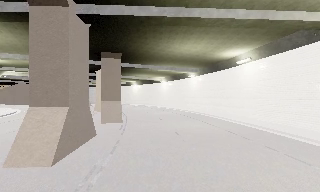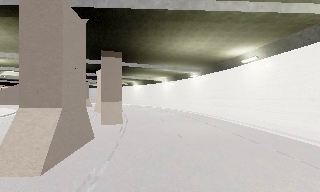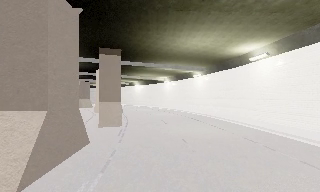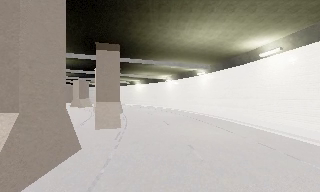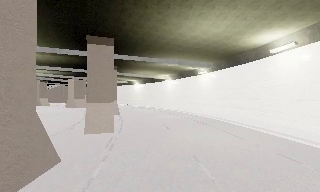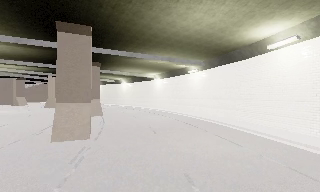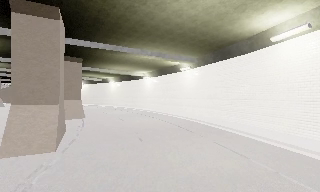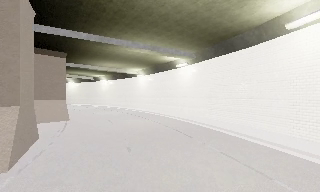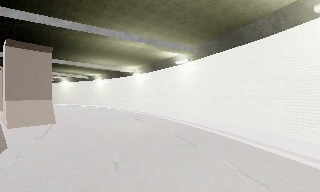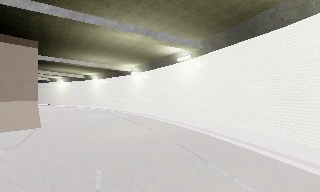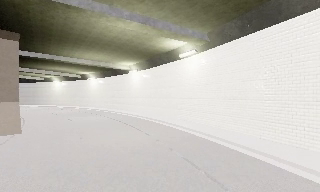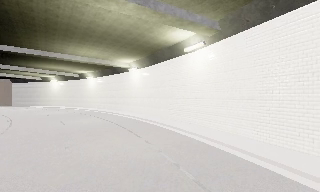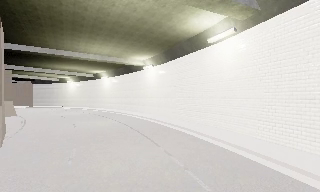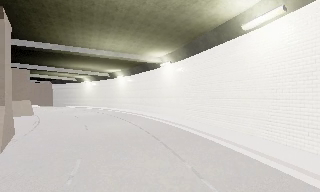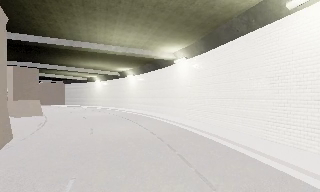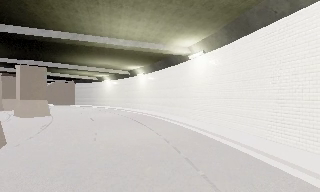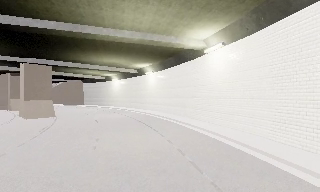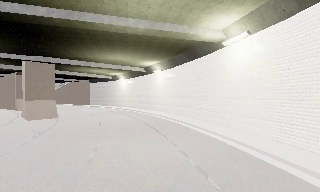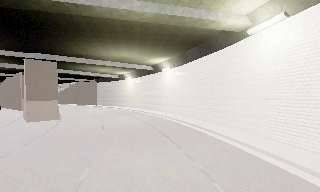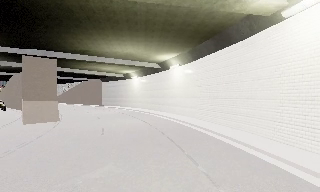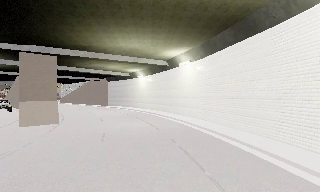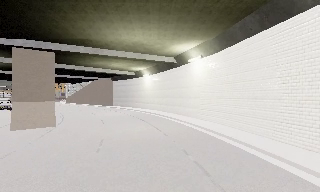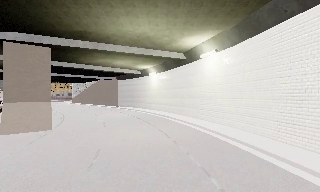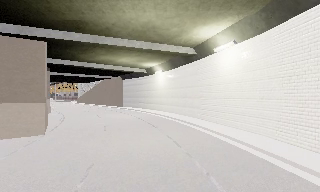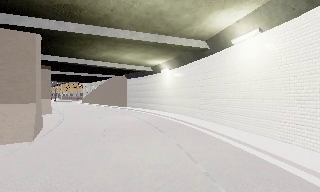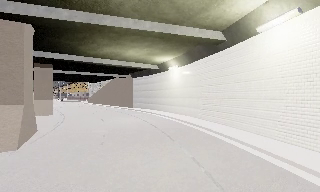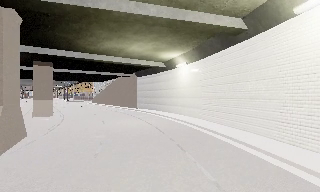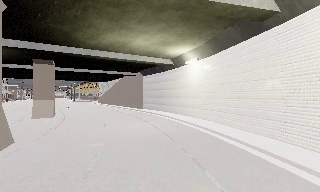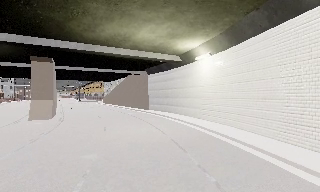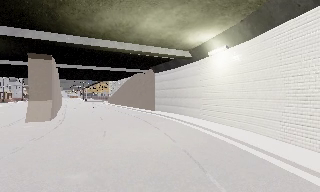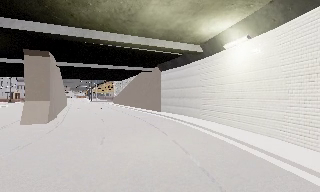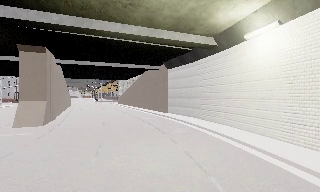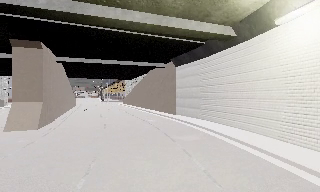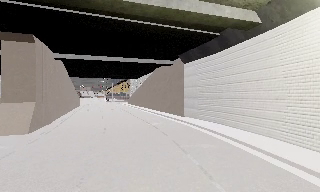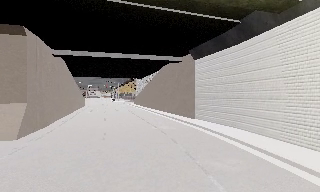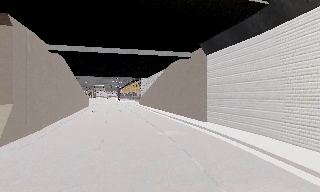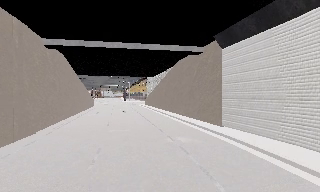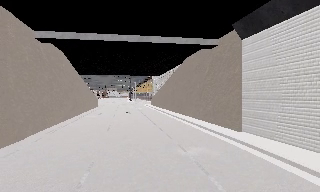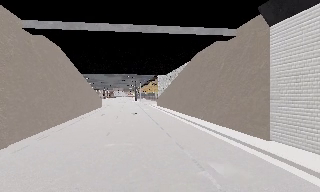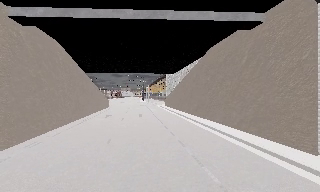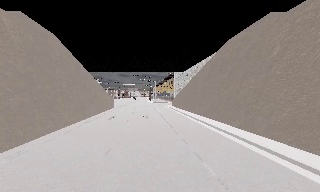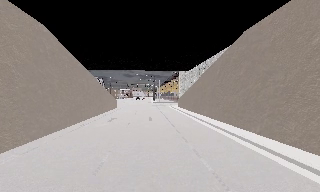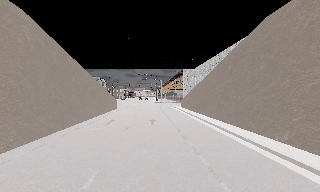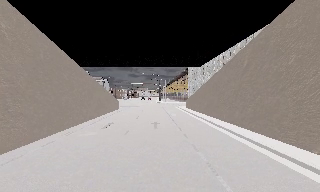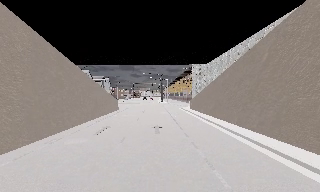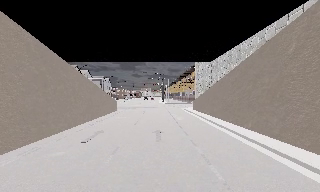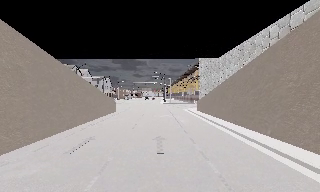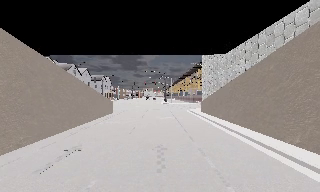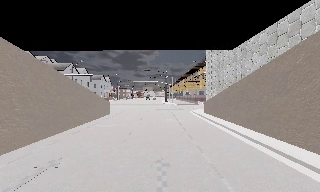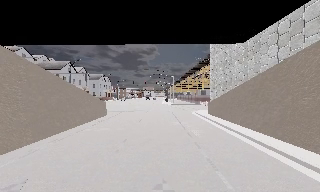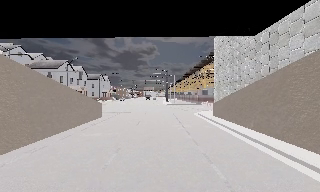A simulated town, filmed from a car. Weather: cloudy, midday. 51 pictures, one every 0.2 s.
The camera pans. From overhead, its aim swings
counterclockwise.
The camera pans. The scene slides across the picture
to the right.
0.0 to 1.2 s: The camera travels forward, about 7 m, so what stands in front looms larger. It gains speed.
1.2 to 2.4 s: The camera travels forward, about 10 m, so what stands in front looms larger.
2.4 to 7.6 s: The camera pans to its left, which is counterclockwise from overhead, by about 65 degrees. It travels forward, about 40 m.
7.6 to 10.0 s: The scene slides to the right, as the camera pans about 10 degrees to its left. It travels forward, about 19 m, so what stands in front looms larger.
The film runs forward here.
